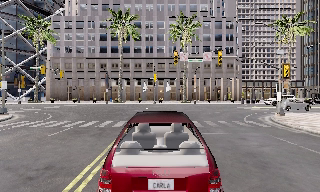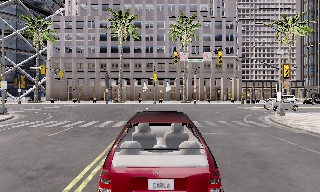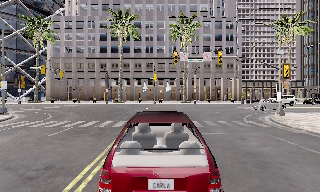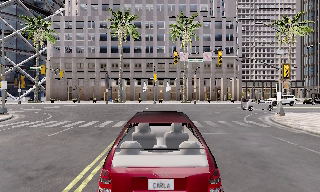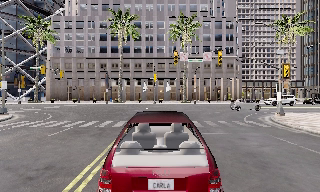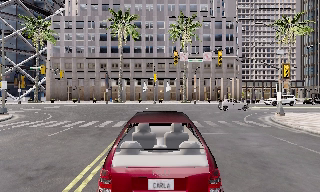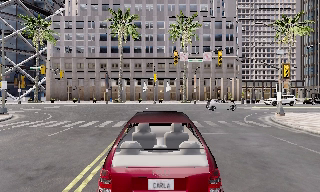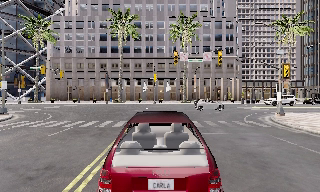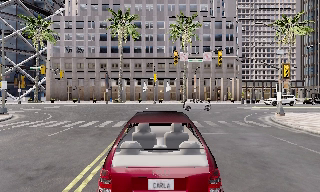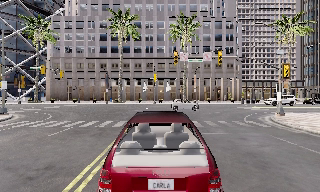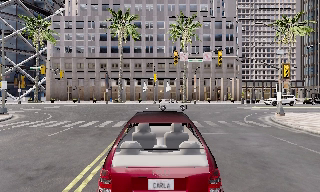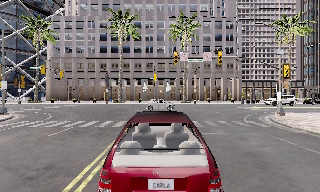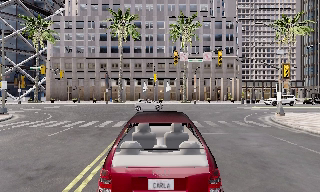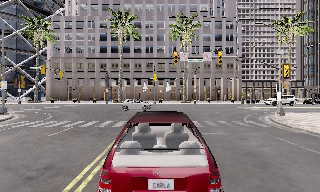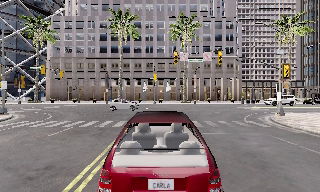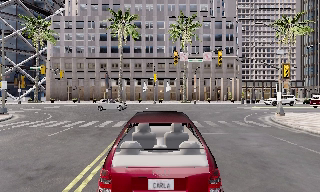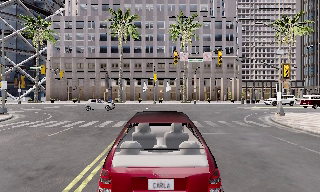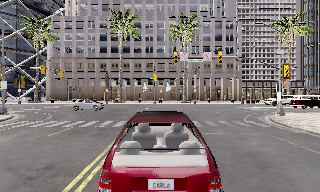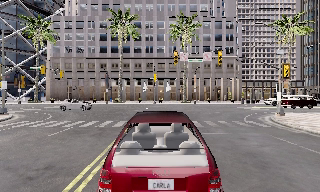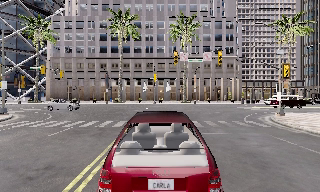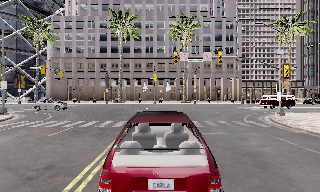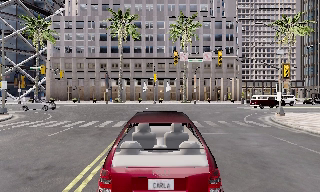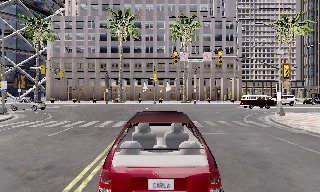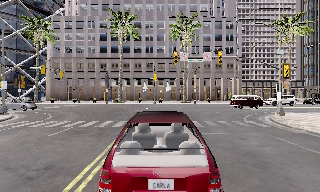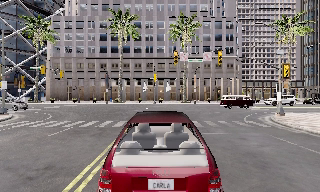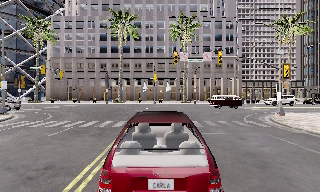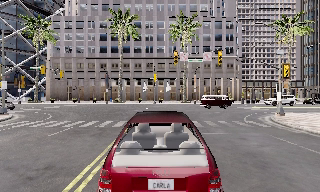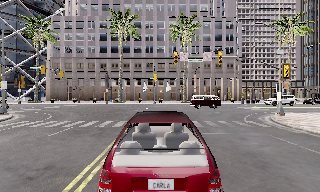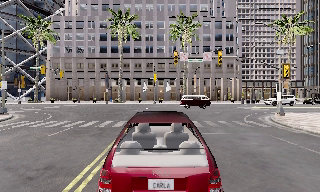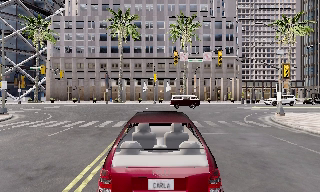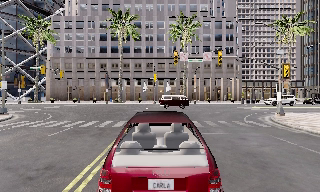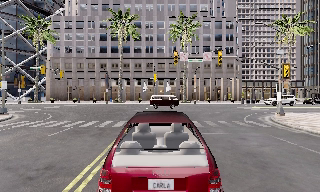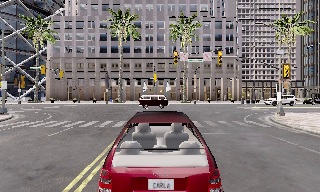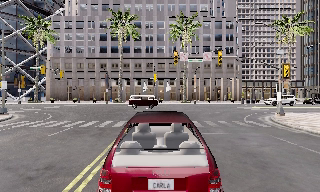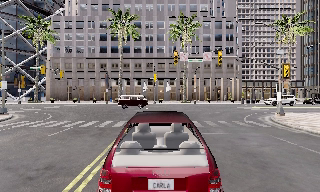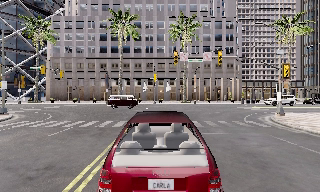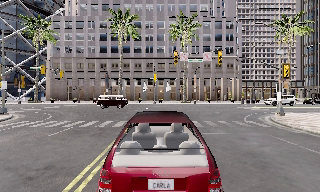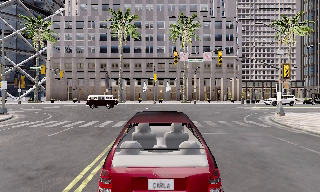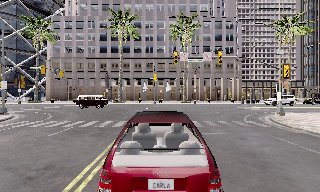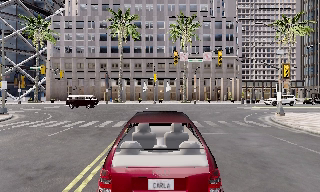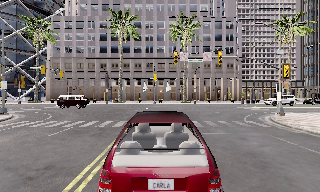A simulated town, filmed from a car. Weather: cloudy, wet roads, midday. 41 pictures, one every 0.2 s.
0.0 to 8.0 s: The camera keeps its place and its aim.
The film runs backward here.
